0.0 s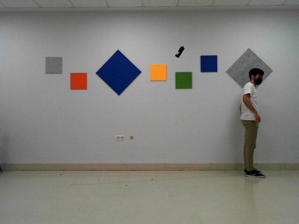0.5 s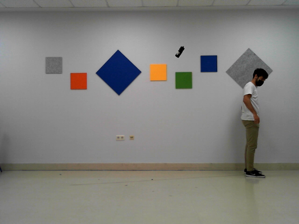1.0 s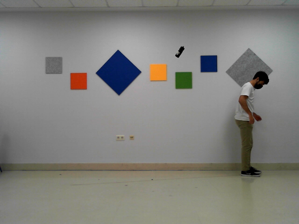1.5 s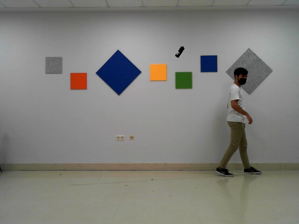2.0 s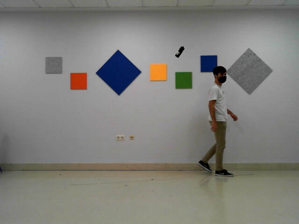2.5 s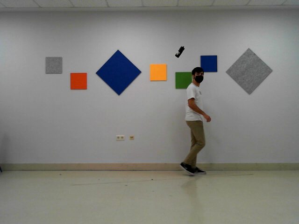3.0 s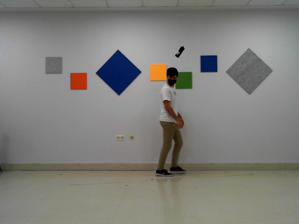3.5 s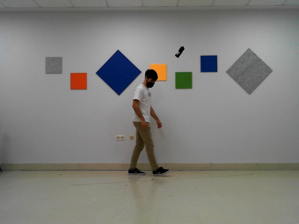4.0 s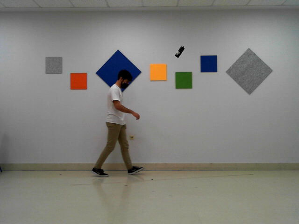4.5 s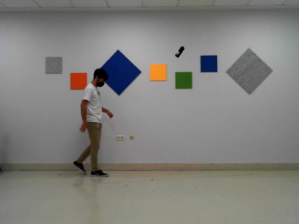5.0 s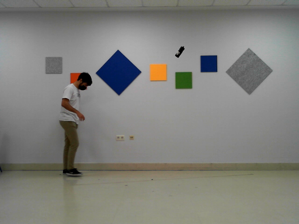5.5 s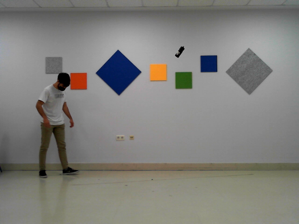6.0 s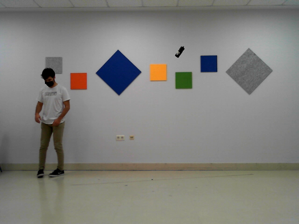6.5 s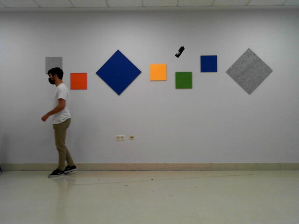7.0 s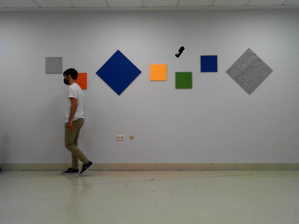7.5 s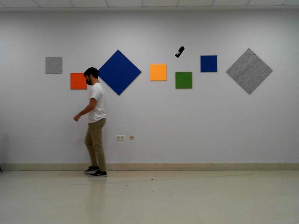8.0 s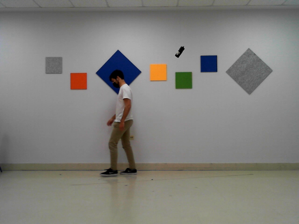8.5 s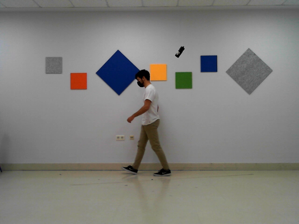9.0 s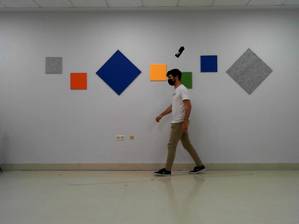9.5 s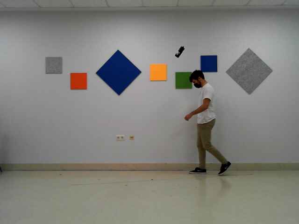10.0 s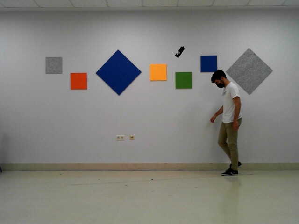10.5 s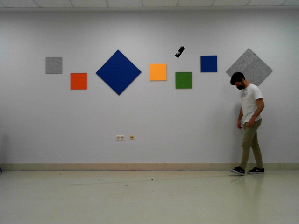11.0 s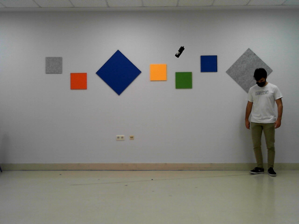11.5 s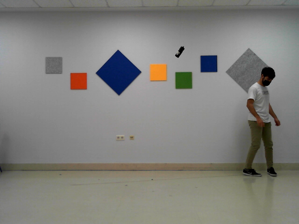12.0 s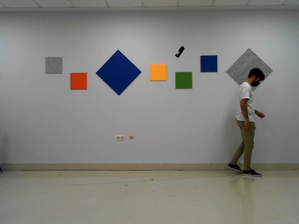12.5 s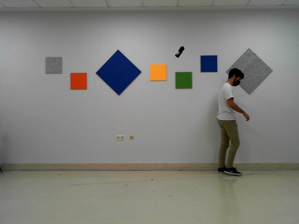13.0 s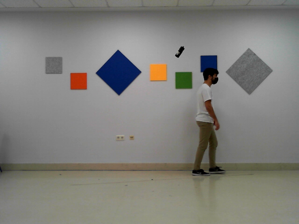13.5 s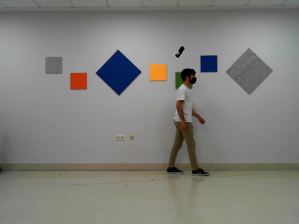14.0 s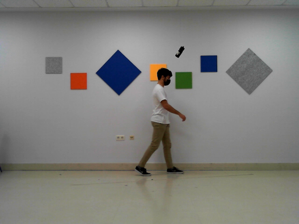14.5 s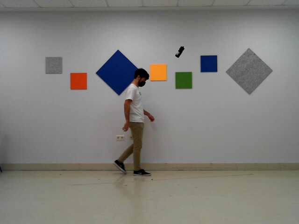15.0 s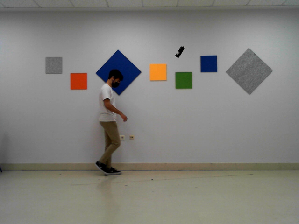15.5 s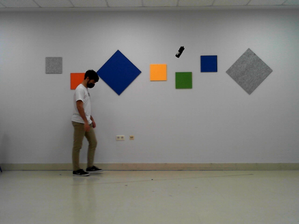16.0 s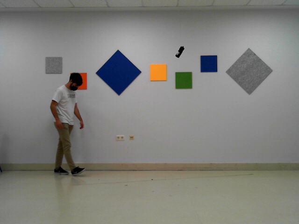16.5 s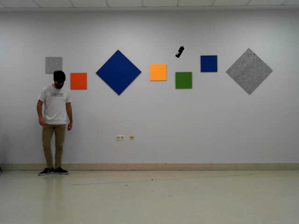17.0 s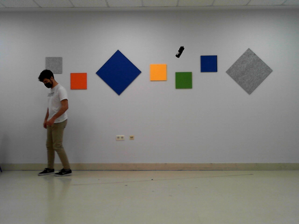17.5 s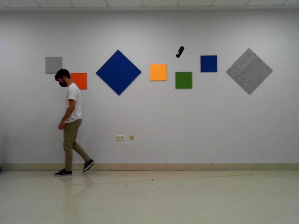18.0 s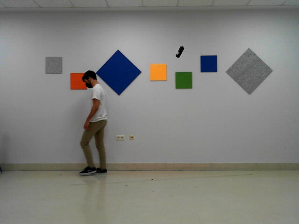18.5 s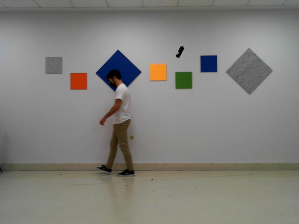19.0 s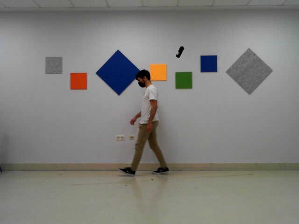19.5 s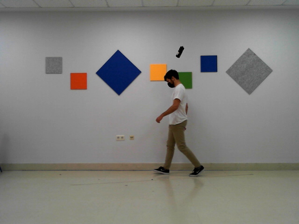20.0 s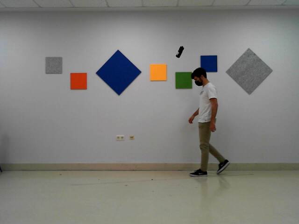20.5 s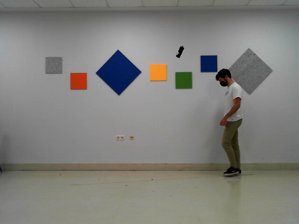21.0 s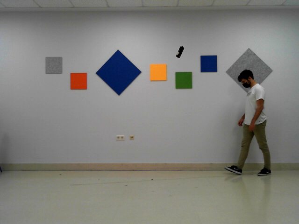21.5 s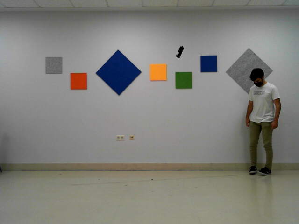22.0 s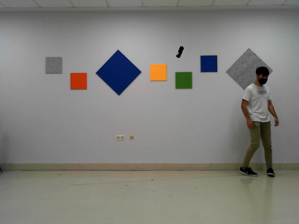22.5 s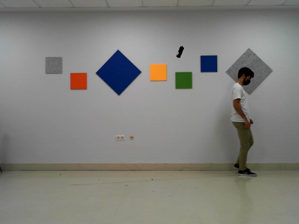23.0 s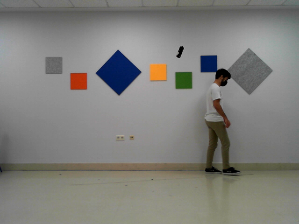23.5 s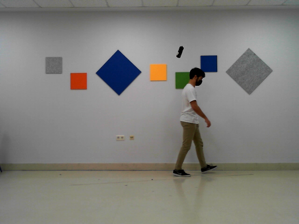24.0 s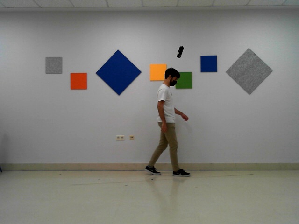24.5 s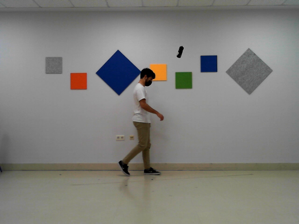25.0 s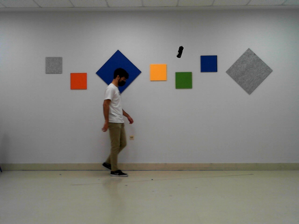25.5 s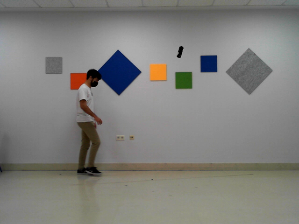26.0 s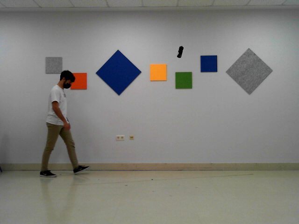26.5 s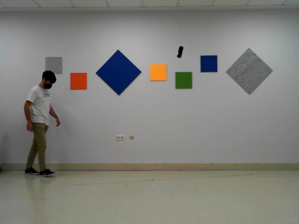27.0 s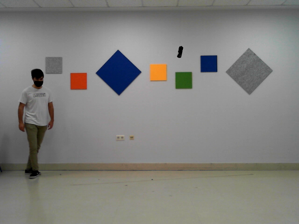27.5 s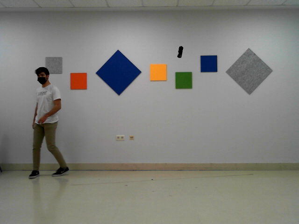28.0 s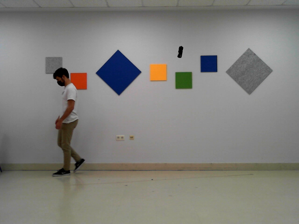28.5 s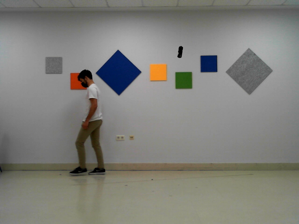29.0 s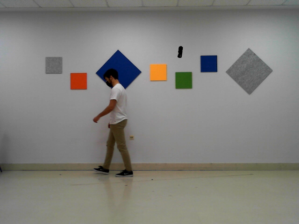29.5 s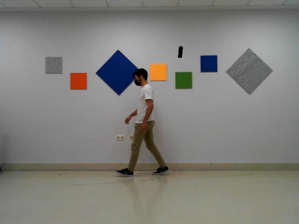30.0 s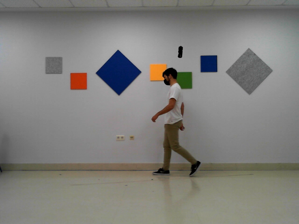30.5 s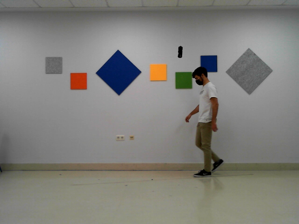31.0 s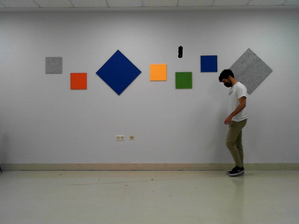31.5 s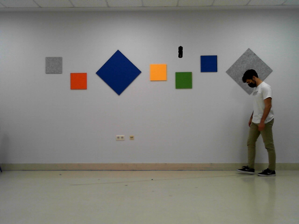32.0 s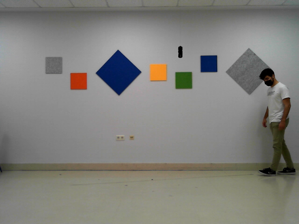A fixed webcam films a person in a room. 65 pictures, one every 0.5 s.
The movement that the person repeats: Walk backward.
